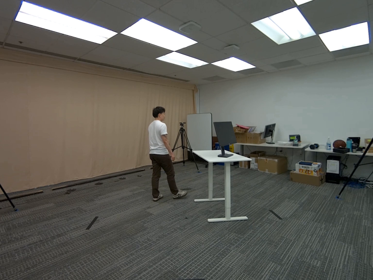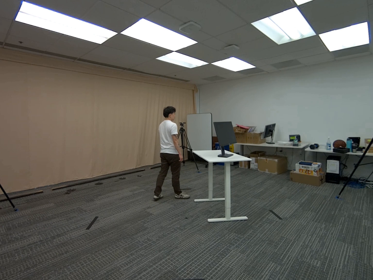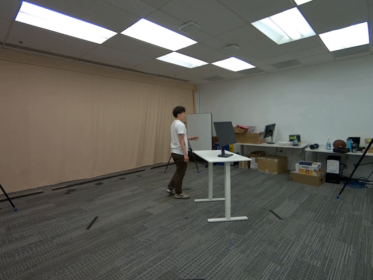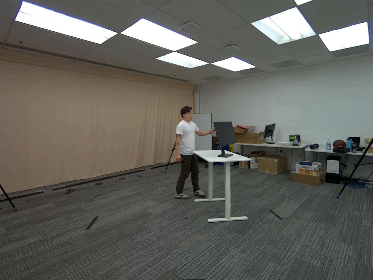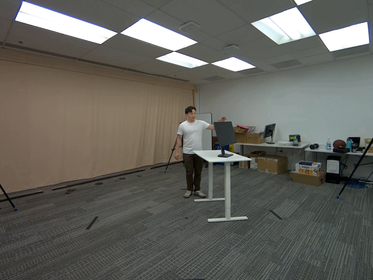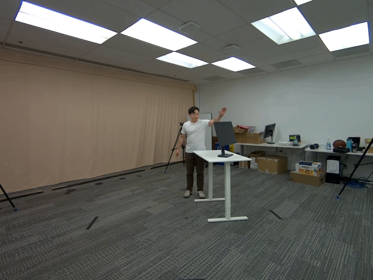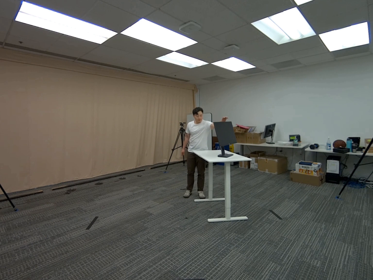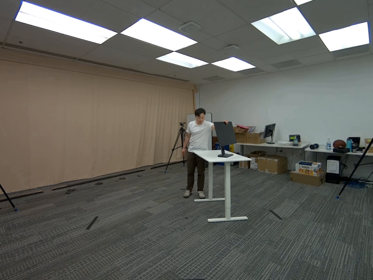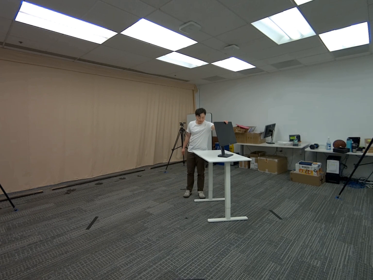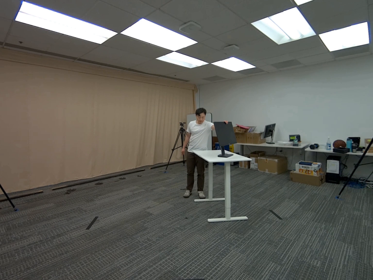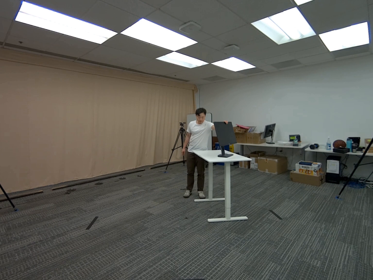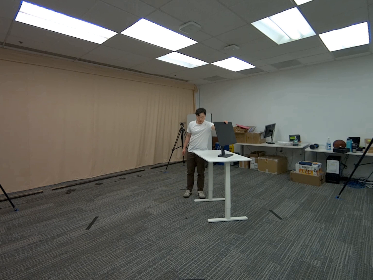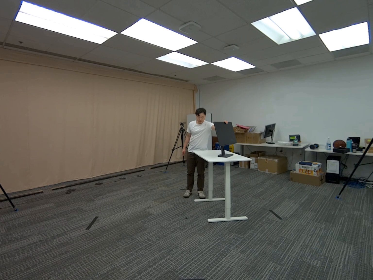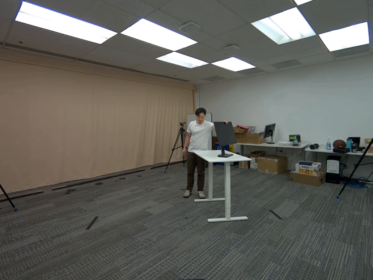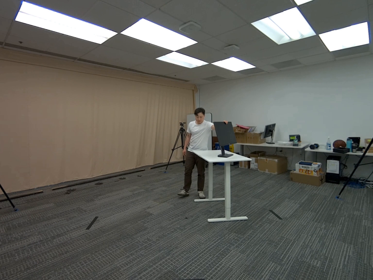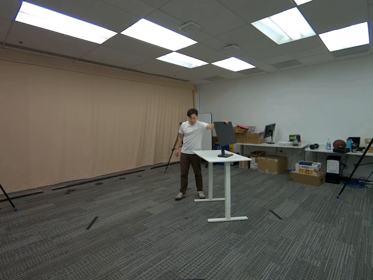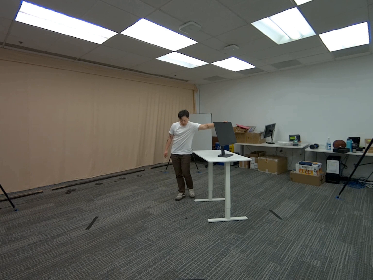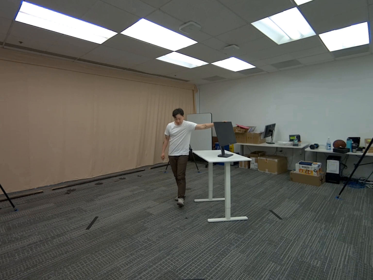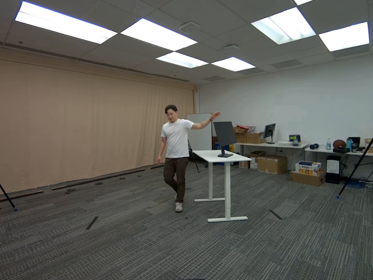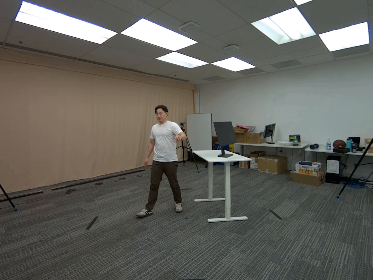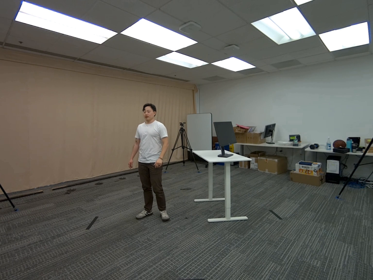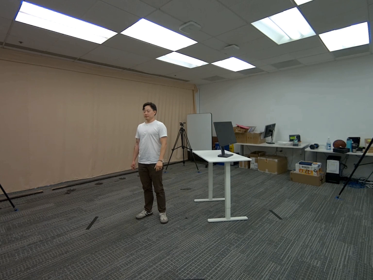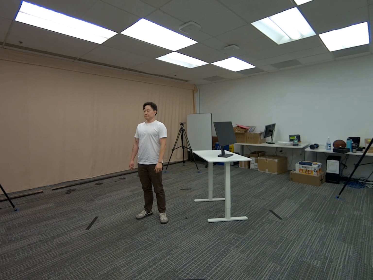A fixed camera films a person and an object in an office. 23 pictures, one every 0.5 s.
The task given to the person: Walk over to the monitor on the white desk and touch the monitor using your left hand.
